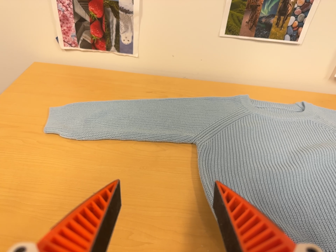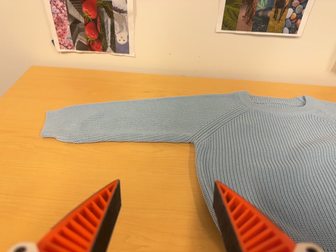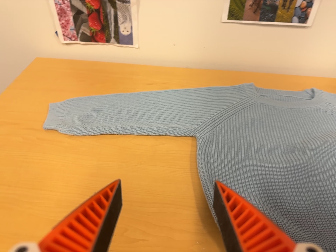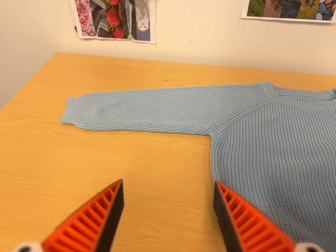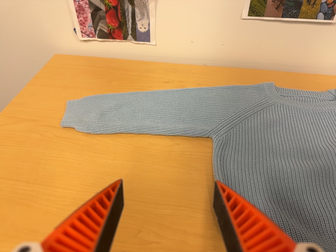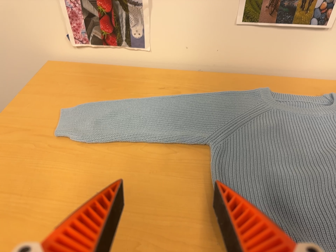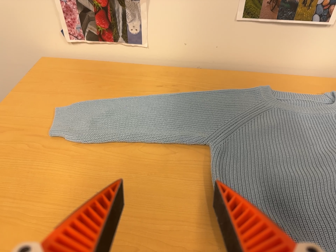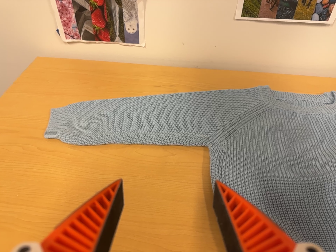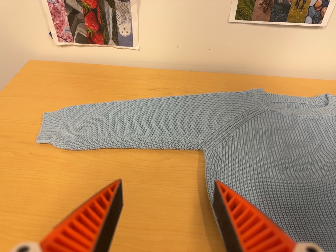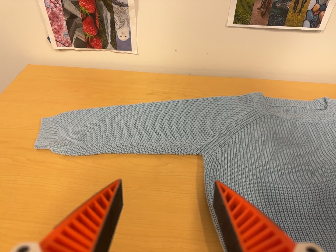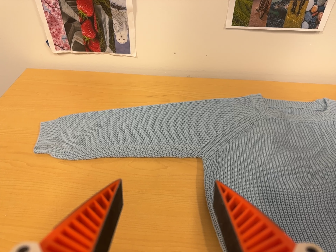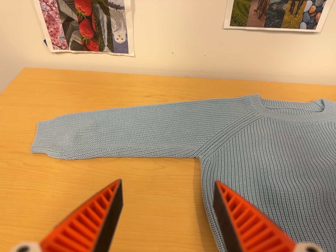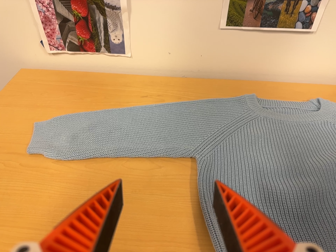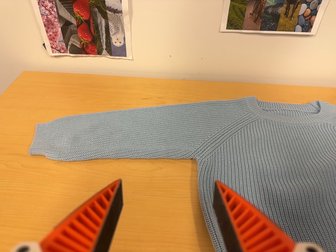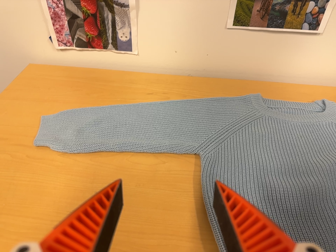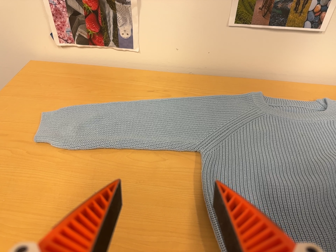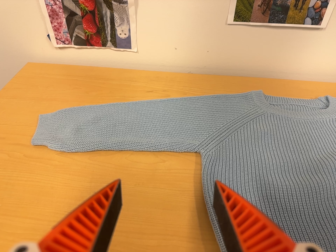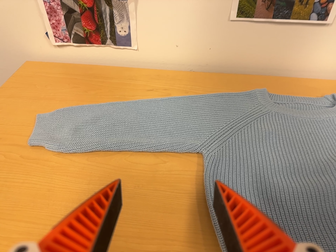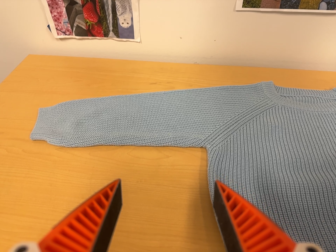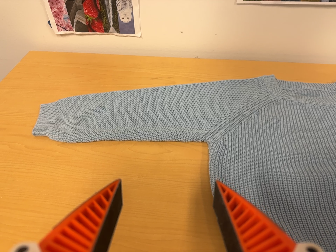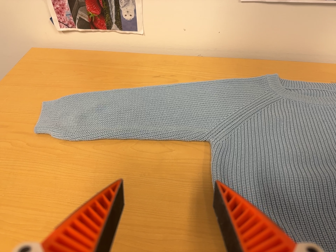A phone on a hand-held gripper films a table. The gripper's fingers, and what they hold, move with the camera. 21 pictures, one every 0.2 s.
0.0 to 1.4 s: The camera travels forward and toward the top of its view, about 7 cm, so what stands in front looms larger.
1.4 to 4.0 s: The camera shifts only a little, or ends up much as it began.
The film runs forward here.
